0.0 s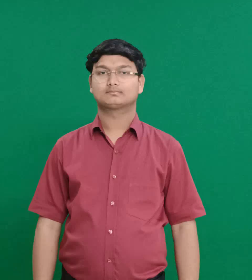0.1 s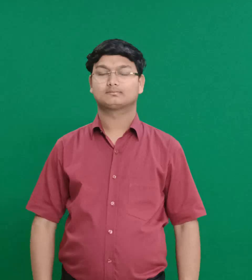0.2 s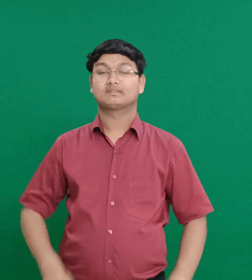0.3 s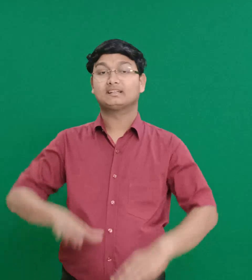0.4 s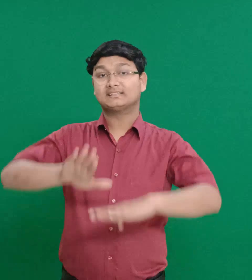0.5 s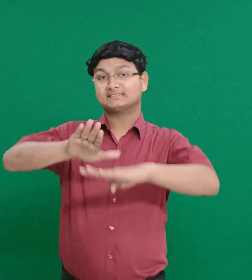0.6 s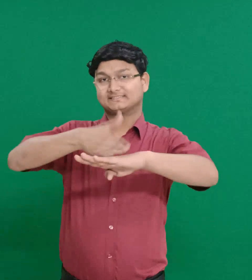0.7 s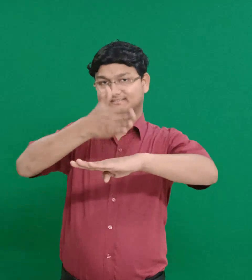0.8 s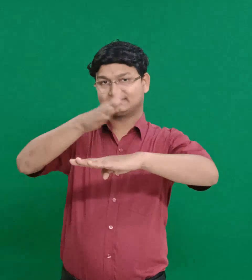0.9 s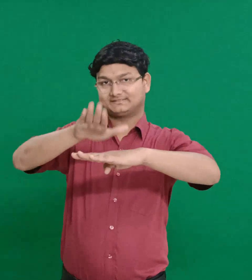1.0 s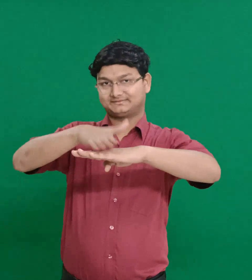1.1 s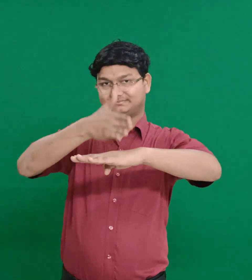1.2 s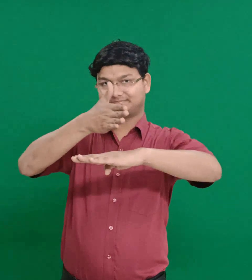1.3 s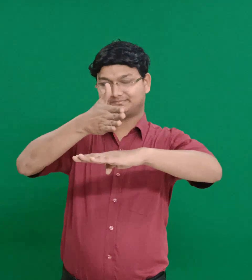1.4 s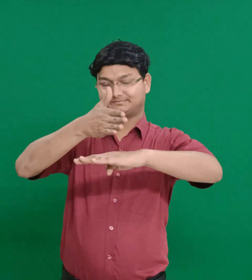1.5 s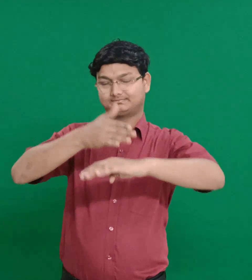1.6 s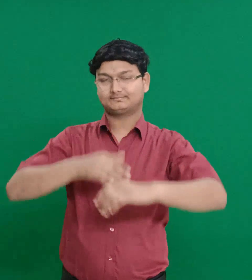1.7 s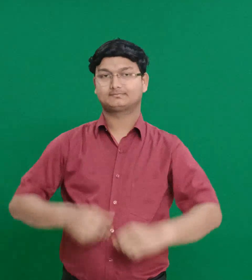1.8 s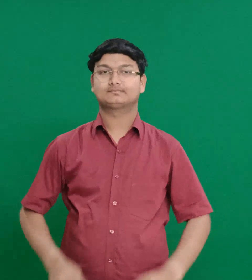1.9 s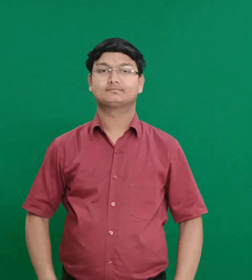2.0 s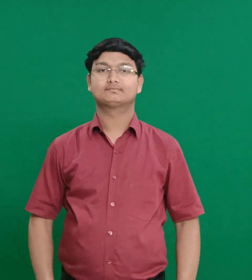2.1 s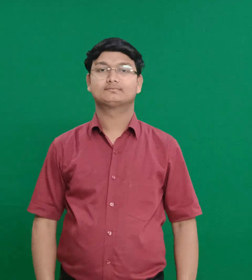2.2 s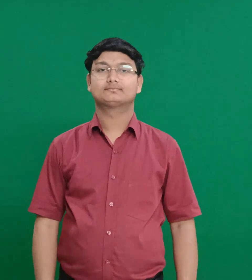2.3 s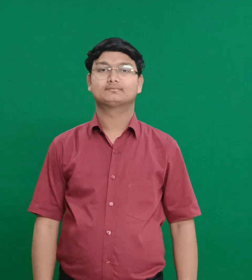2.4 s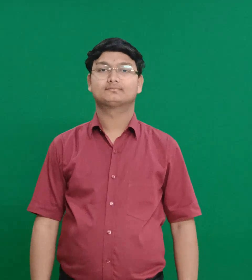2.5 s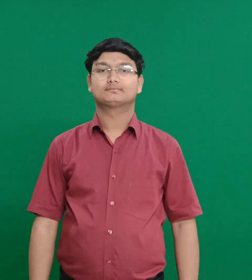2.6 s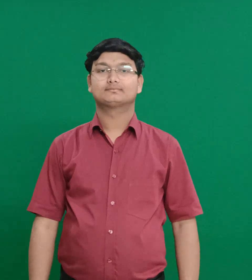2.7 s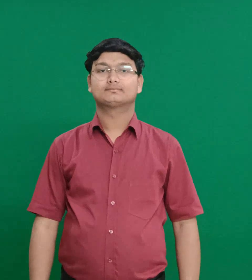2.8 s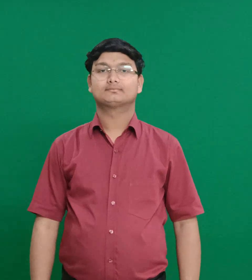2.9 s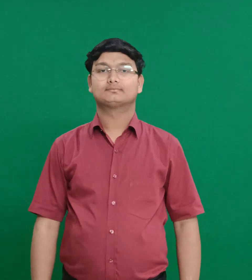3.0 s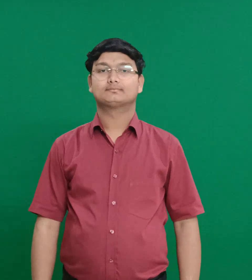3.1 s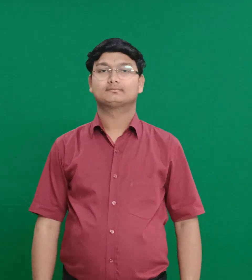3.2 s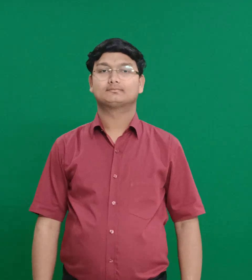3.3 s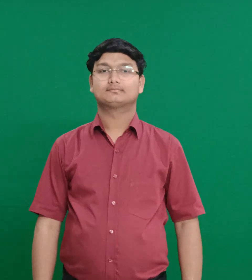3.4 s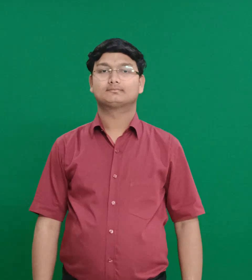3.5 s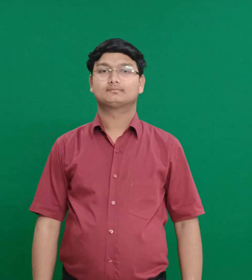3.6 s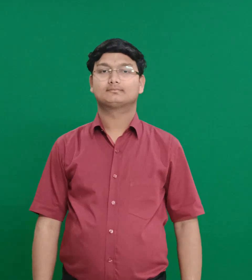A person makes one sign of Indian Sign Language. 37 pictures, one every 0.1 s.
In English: elah
